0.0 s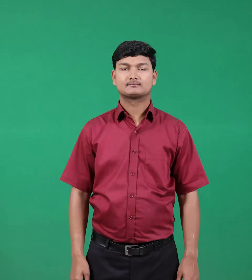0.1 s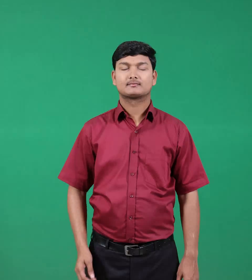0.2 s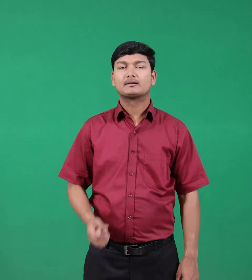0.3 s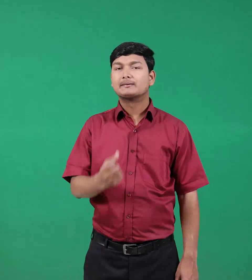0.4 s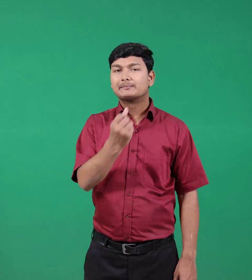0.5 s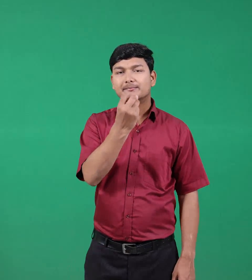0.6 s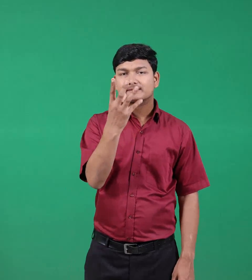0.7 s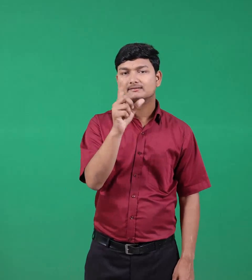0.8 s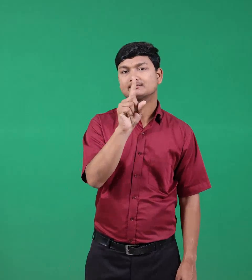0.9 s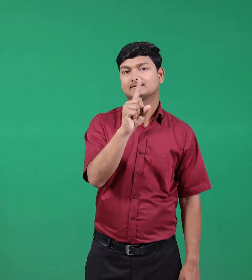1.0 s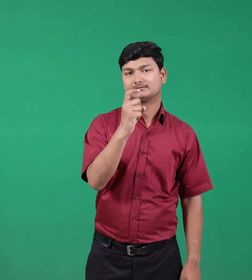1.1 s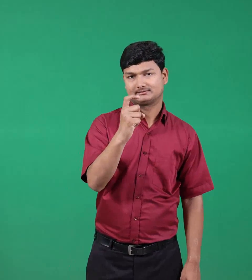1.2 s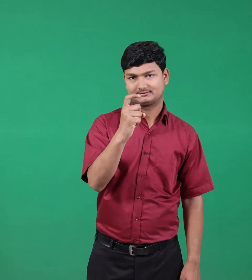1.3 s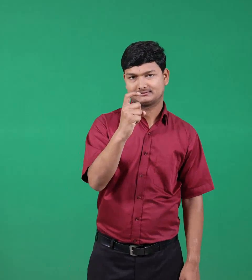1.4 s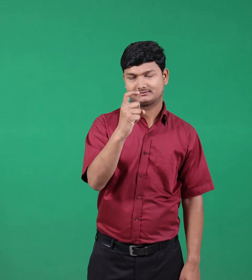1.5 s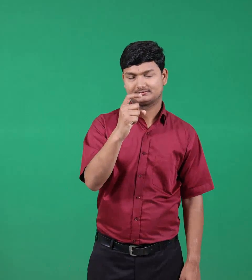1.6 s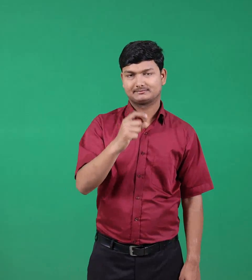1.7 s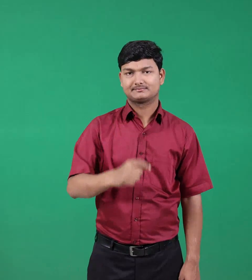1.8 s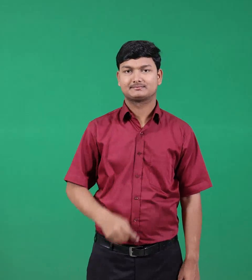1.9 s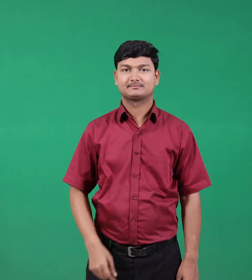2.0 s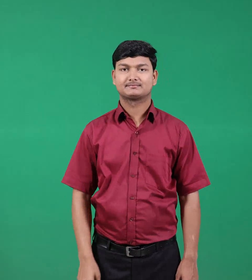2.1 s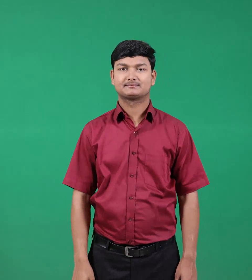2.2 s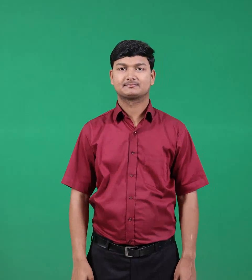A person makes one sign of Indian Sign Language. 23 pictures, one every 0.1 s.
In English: seventeen
